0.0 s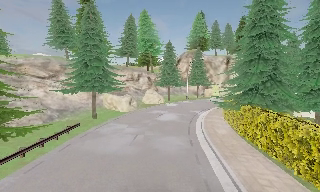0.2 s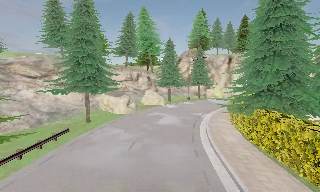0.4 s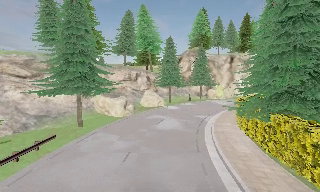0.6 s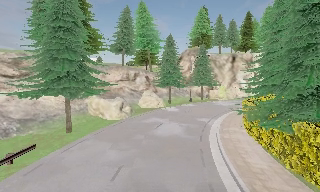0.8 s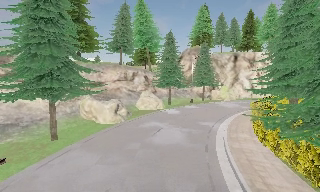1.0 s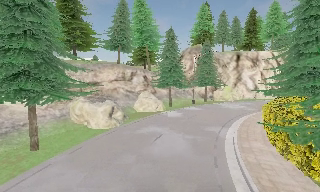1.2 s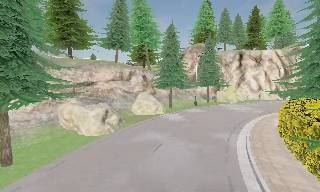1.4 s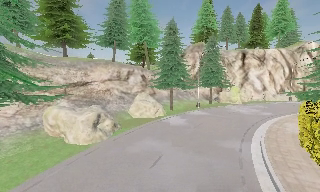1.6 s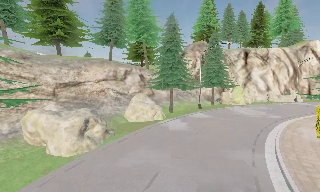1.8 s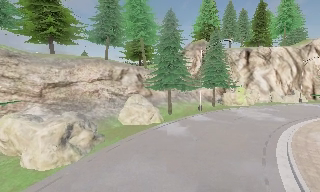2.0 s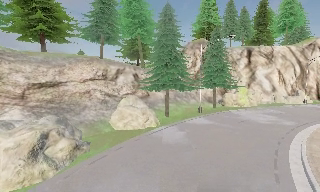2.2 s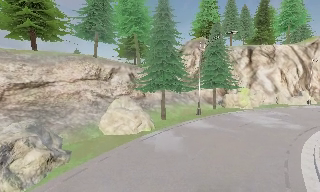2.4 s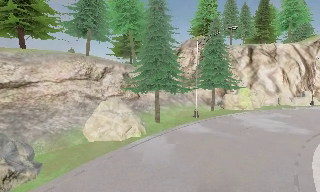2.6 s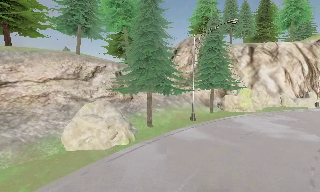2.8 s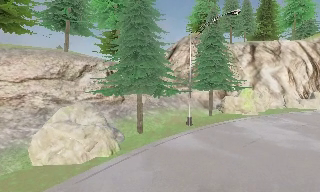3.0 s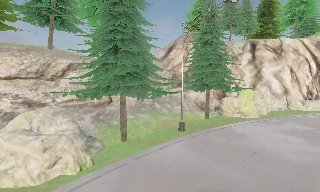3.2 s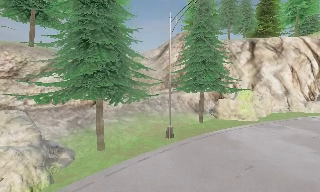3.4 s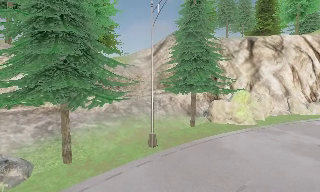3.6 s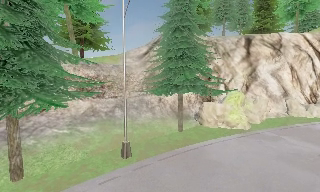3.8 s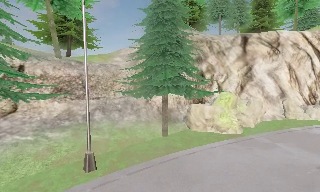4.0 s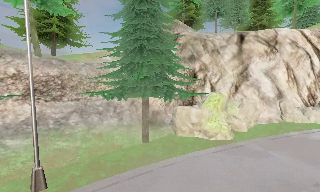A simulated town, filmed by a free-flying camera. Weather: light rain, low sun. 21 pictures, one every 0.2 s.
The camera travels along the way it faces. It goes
forward.
0.0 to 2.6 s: The camera travels forward, about 18 m, so what stands in front looms larger.
2.6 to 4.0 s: The camera travels forward and to its right, about 11 m, so what stands in front looms larger.
The film runs forward here.
